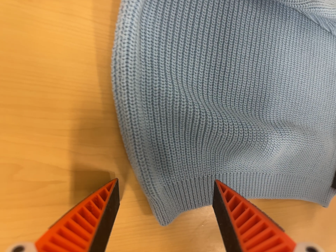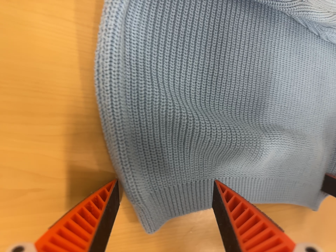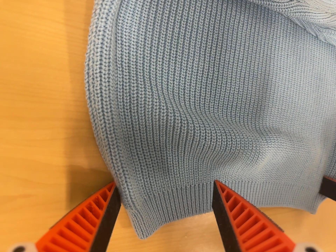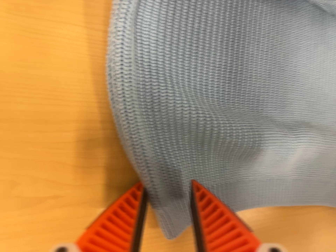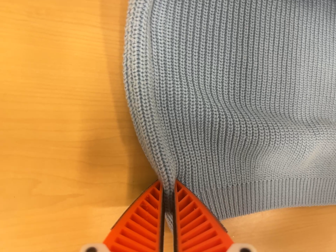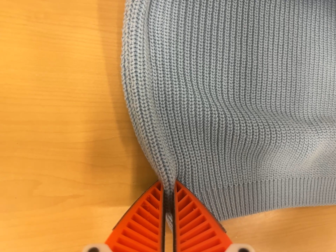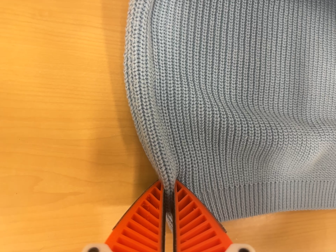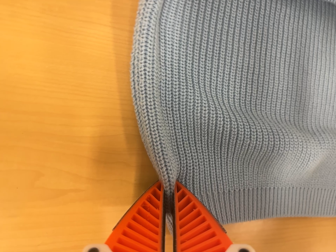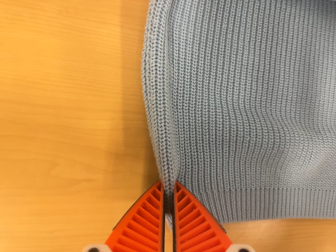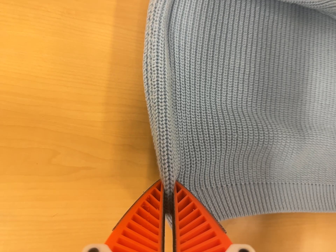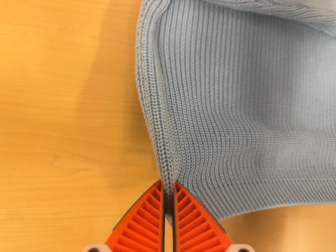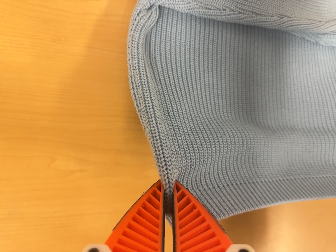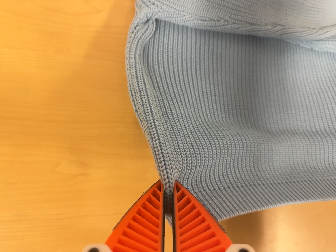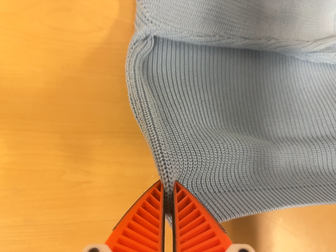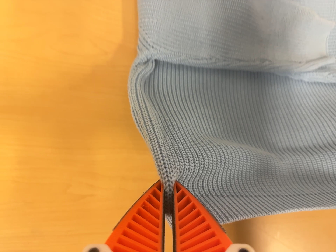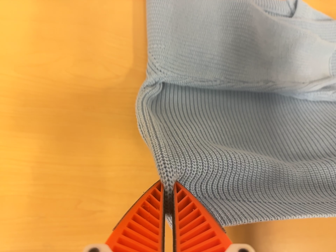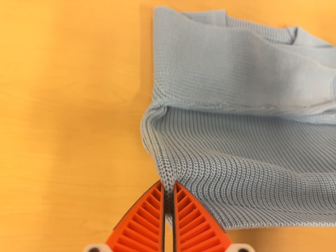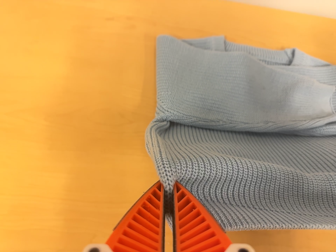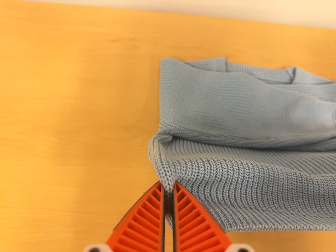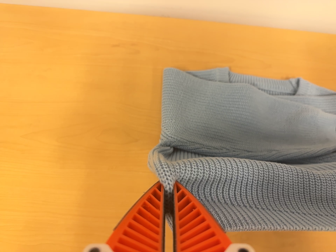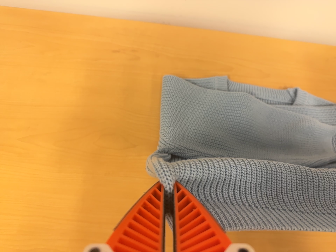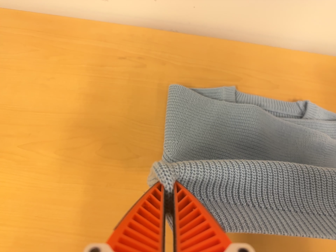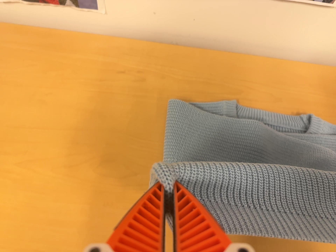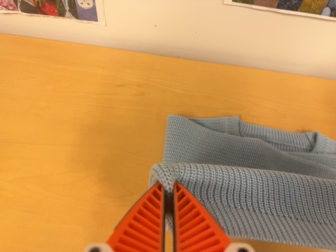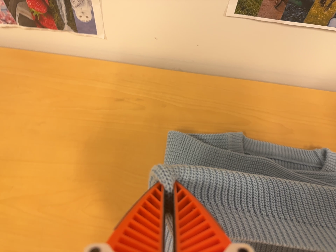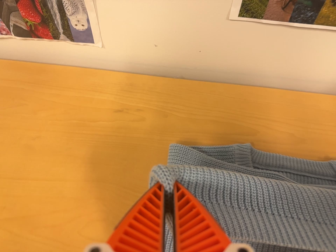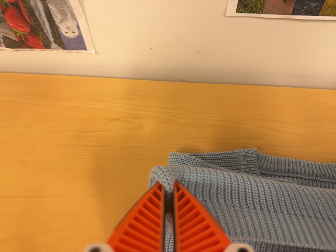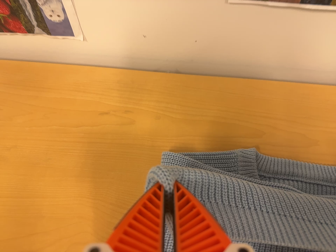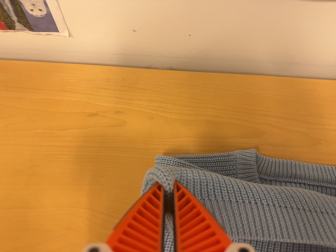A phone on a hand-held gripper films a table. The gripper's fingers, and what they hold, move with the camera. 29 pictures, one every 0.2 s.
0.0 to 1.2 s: The camera shifts only a little, or ends up much as it began.
1.2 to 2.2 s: The camera travels backward, about 7 cm, so what stands in front gets smaller.
2.2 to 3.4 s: The camera pans to its left by about 10 degrees. It travels backward and to its right, about 12 cm, so what stands in front gets smaller. Its aim tips toward the top of its view by about 20 degrees, and the scene shifts downward.
3.4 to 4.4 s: The camera shifts only a little, or ends up much as it began.
4.4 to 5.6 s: The camera travels forward and toward the top of its view, about 16 cm, so what stands in front looms larger.
The film runs forward here.
